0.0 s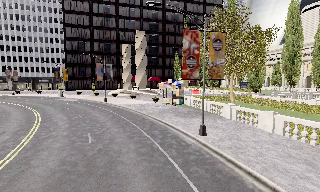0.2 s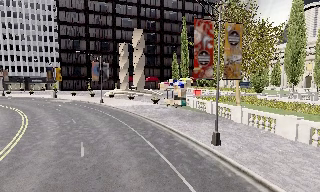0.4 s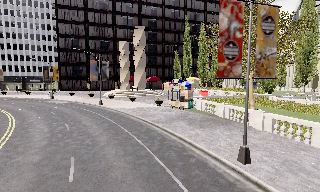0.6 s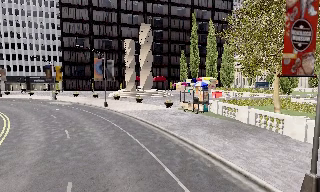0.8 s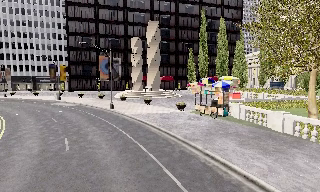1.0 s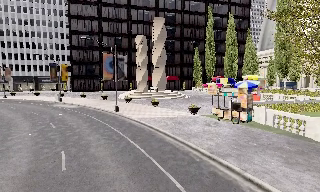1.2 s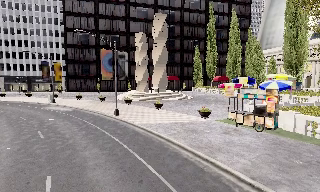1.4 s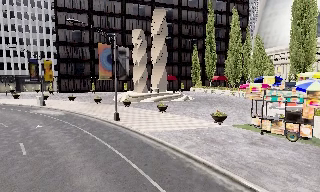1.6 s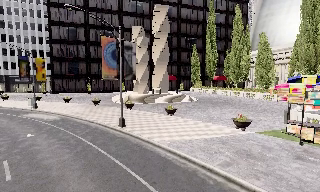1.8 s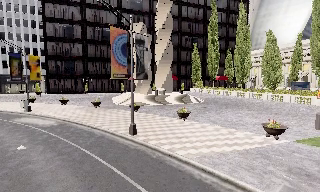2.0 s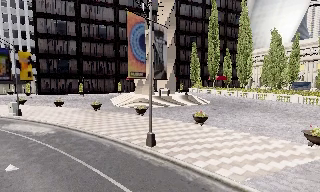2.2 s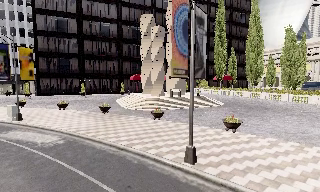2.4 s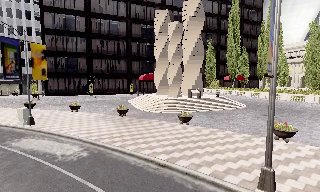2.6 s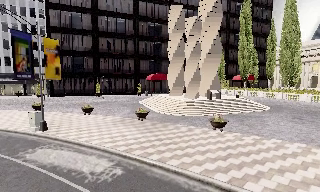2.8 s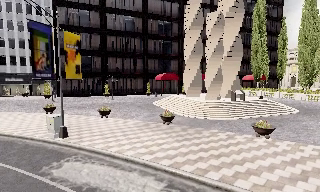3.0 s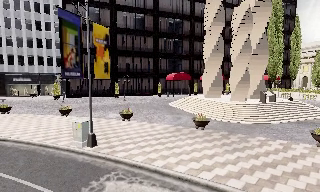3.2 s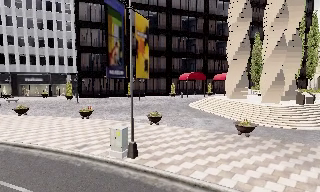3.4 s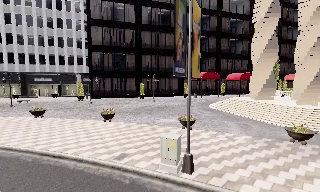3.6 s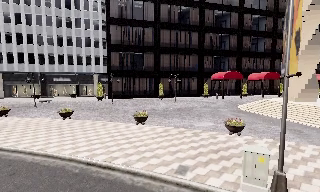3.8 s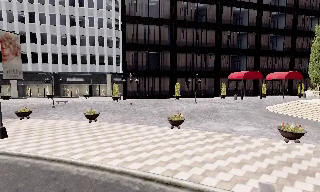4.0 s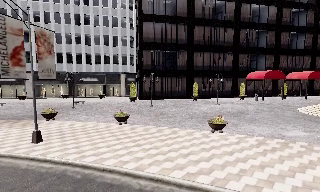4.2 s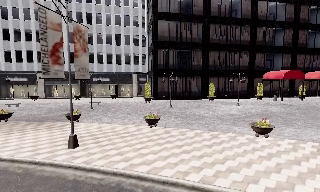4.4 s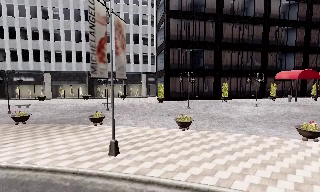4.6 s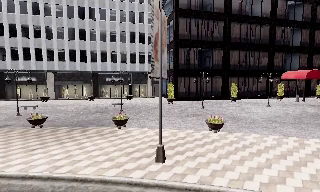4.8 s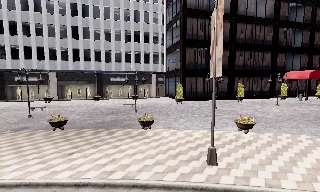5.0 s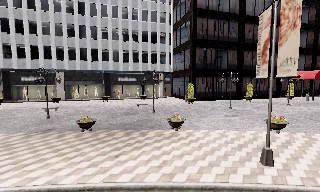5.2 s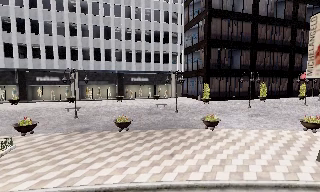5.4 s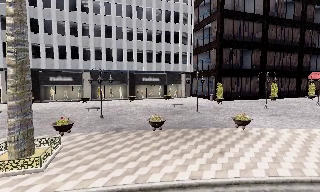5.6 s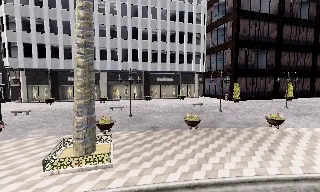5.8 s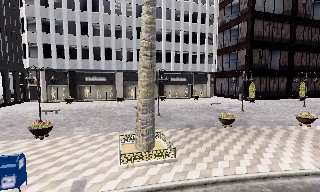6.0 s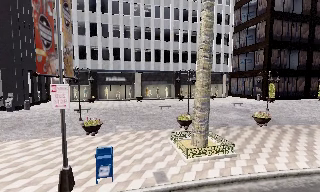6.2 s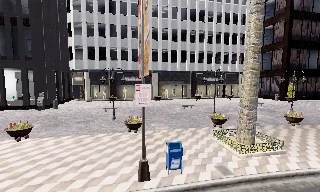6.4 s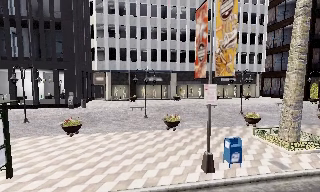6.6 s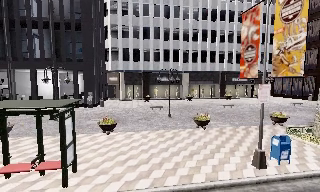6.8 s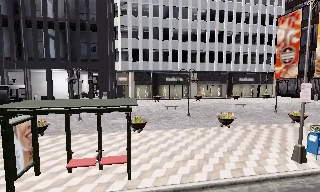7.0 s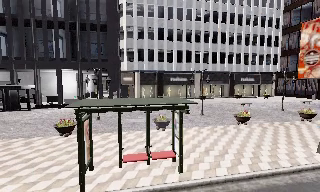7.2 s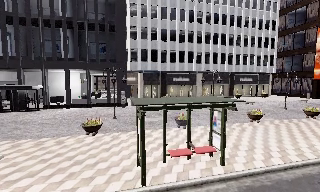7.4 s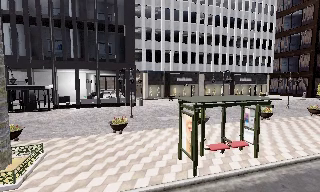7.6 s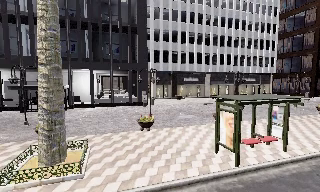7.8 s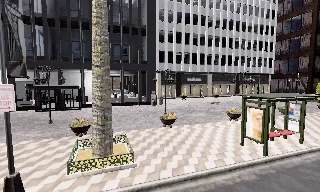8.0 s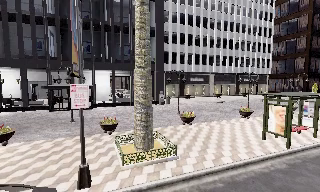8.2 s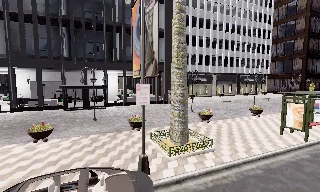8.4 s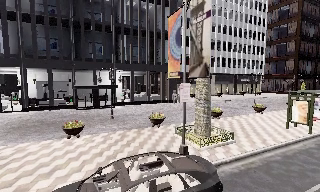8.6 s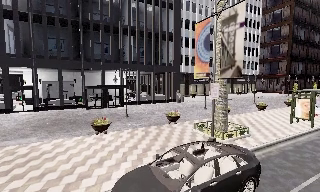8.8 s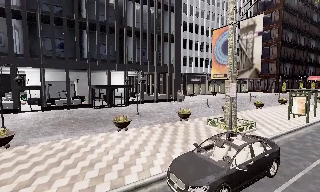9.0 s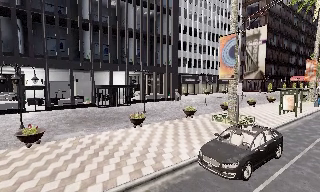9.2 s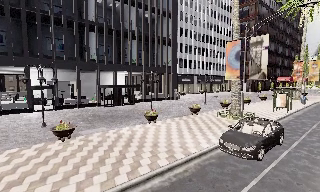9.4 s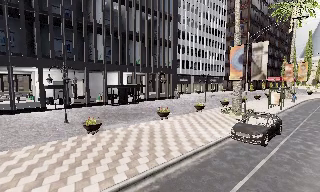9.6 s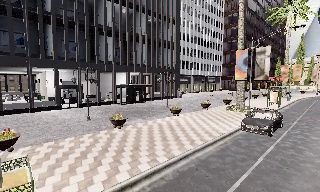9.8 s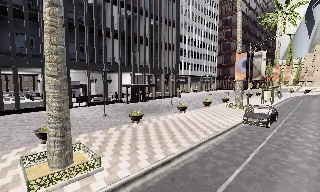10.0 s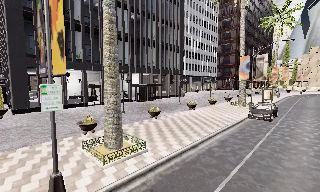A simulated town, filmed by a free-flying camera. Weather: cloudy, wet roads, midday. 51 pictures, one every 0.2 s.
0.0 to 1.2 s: The camera travels forward, about 12 m, so what stands in front looms larger.
1.2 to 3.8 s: The camera travels to its left and forward, about 30 m, so close, fixed things drift to the right.
3.8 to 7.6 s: The camera travels to its left, about 45 m, so close, fixed things drift to the right.
7.6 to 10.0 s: The camera pans to its right, which is clockwise from overhead, by about 30 degrees. It travels to its left and backward, about 25 m, so close, fixed things drift to the right.
The film runs forward here.
